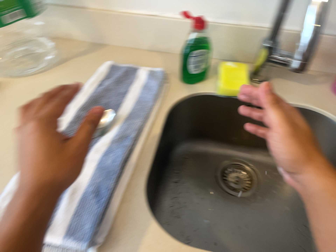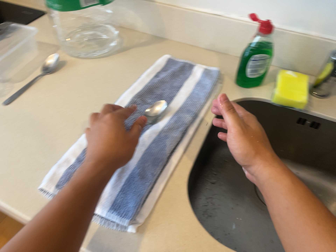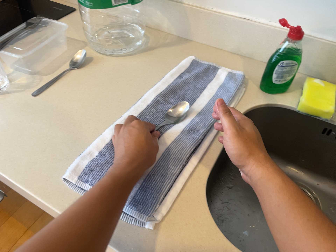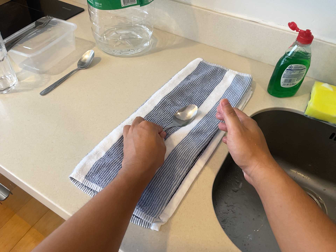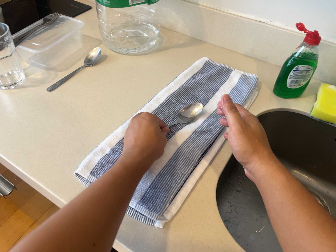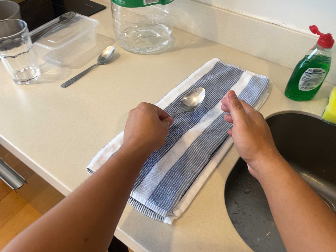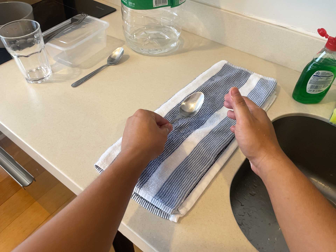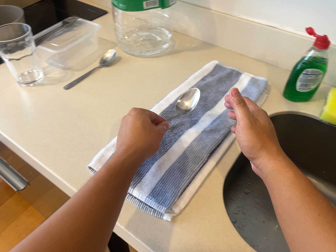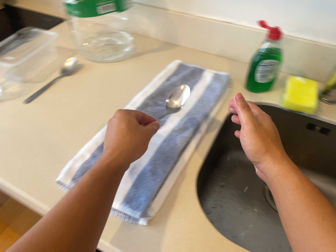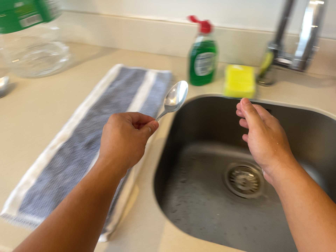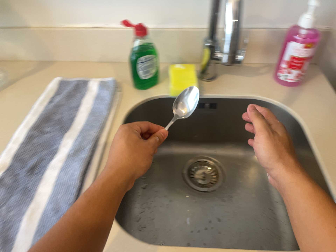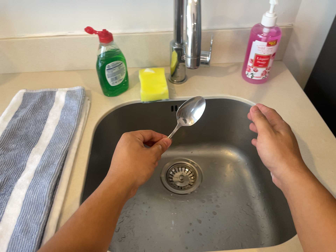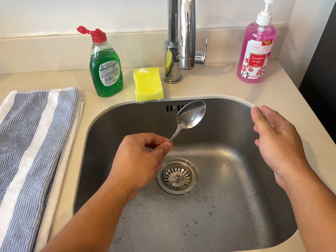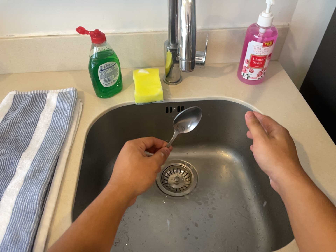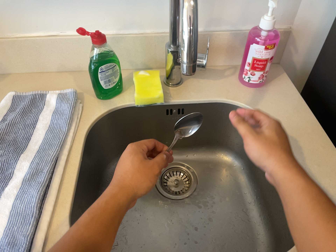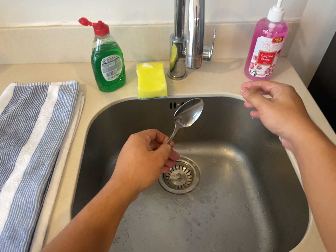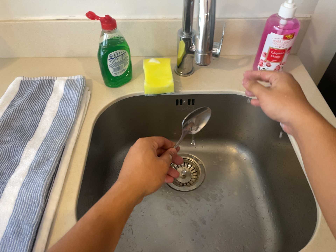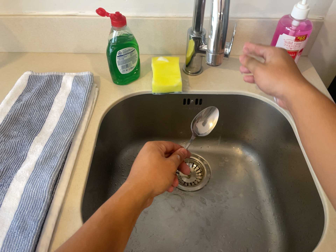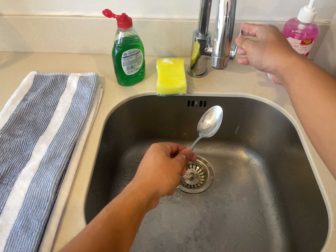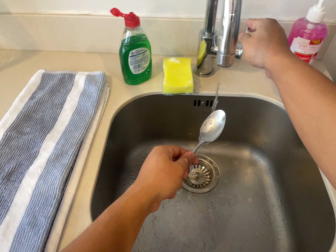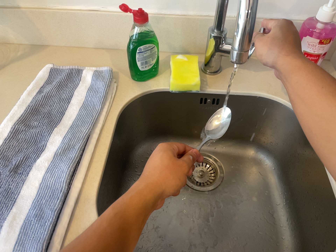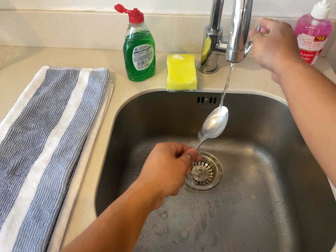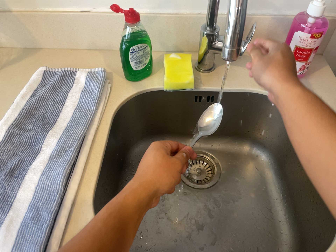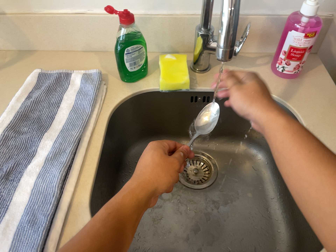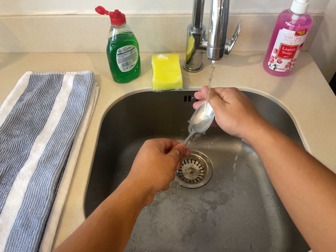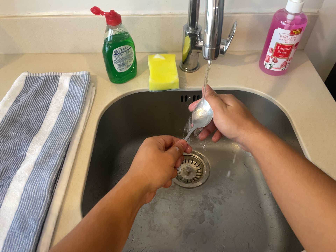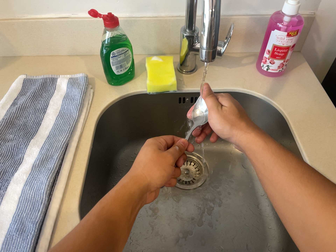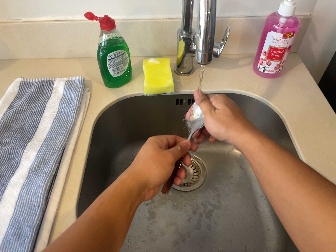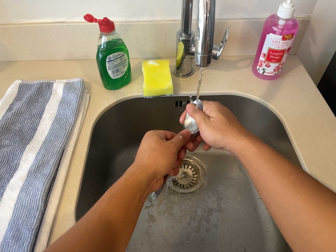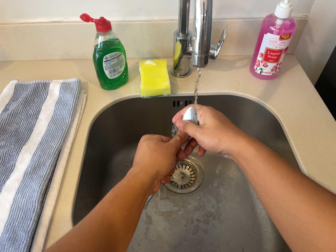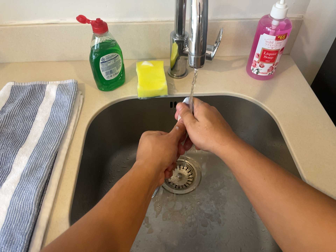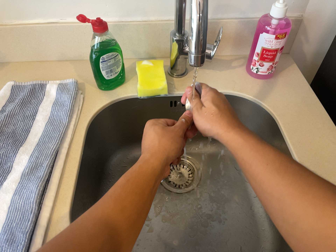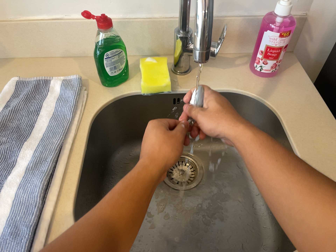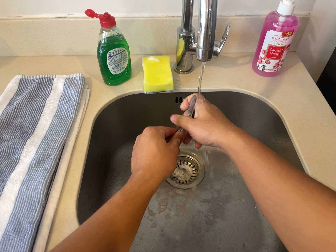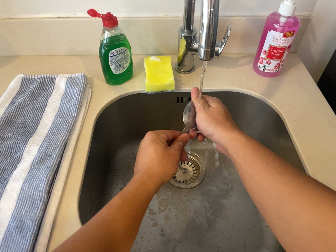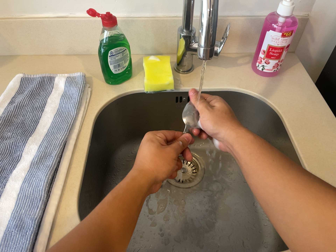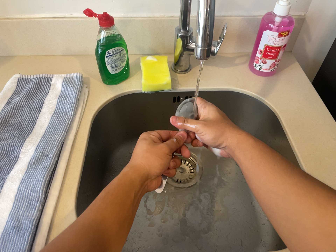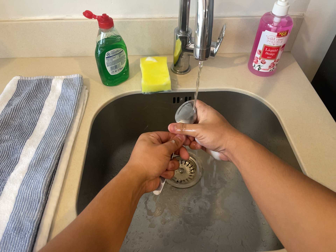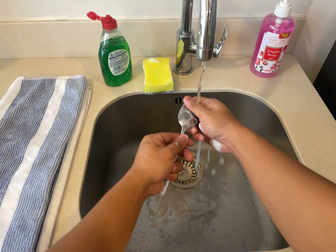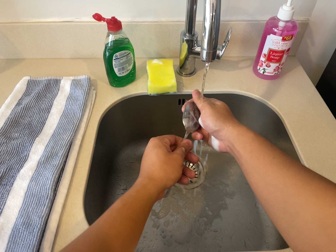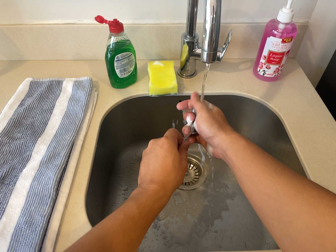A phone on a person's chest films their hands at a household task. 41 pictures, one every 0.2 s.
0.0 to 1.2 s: The camera pans to its left by about 15 degrees. It travels to its left, about 7 cm, so close, fixed things drift to the right. It rolls about its line of sight by about 20 degrees, and the scene rotates clockwise.
1.2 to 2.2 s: The camera swings to its right by about 25 degrees, and the scene slides to the left. It travels to its right, about 10 cm, so close, fixed things drift to the left. It rolls about its line of sight by about 30 degrees, and the scene rotates counterclockwise.
2.2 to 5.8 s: The camera shifts only a little, or ends up much as it began.
5.8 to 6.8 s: The camera keeps its place and its aim.
6.8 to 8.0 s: The camera shifts only a little, or ends up much as it began.
The film runs backward here.
